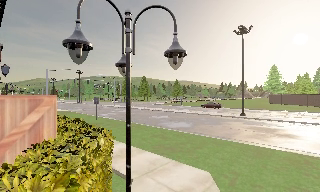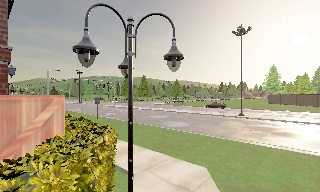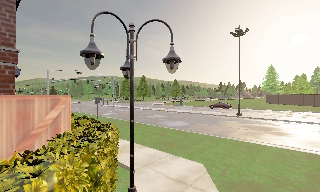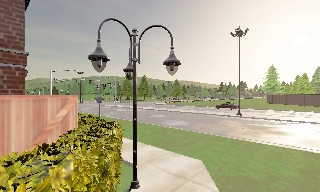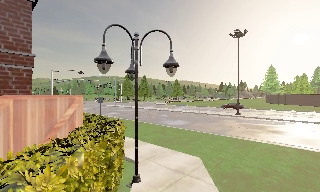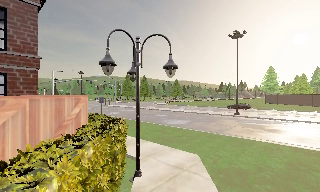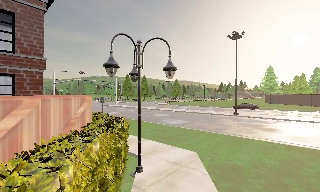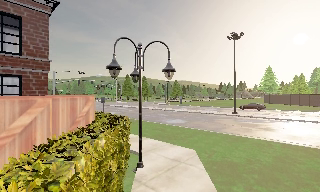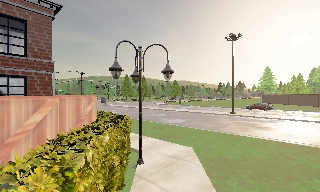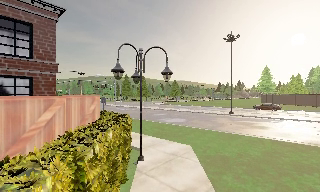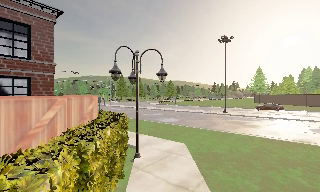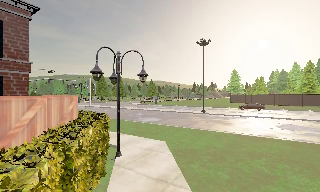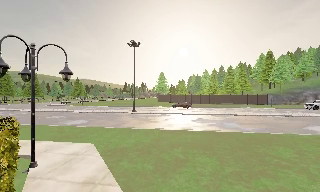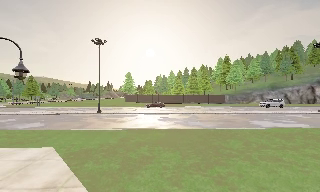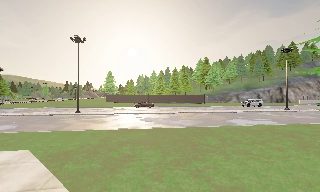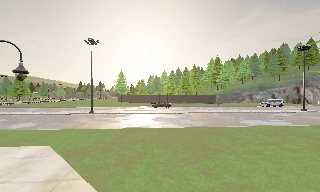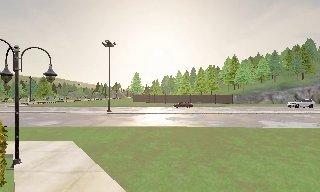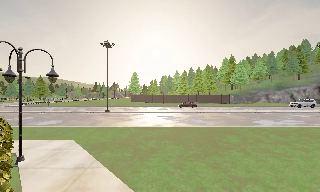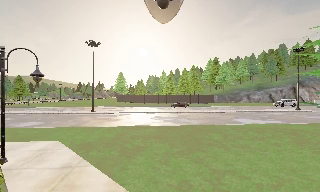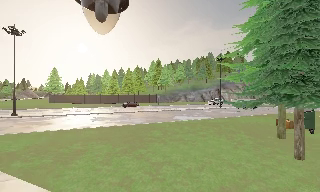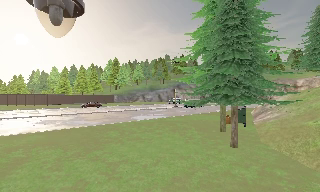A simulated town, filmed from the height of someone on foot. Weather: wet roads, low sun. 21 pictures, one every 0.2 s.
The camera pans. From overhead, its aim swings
clockwise.
The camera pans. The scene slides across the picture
to the left.
0.0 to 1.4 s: The camera travels backward, about 2 m, so what stands in front gets smaller.
1.4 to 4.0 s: The scene slides to the left, as the camera pans about 80 degrees to its right. It travels backward, about 4 m.
The film runs backward here.
